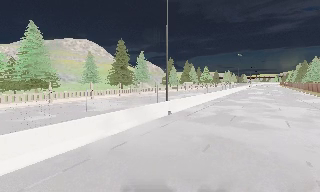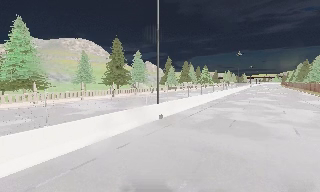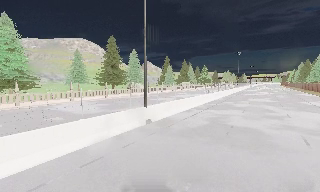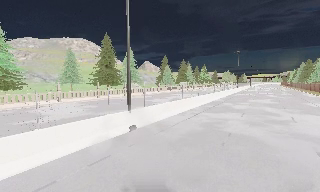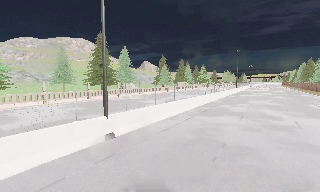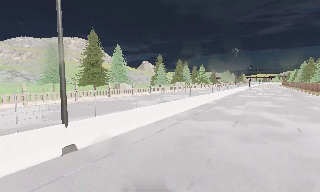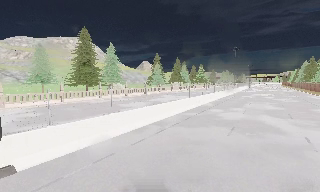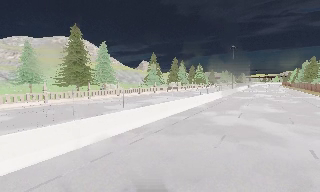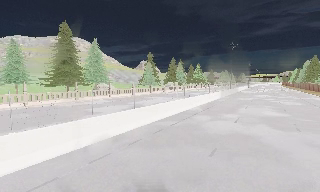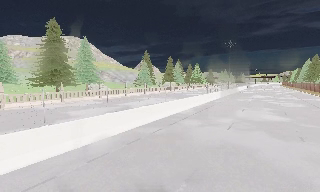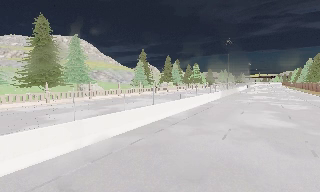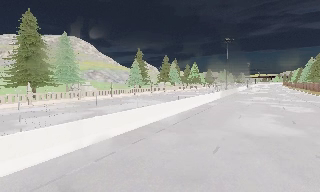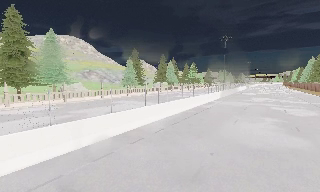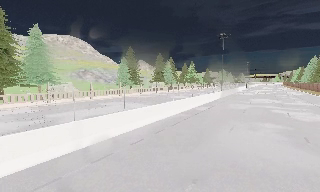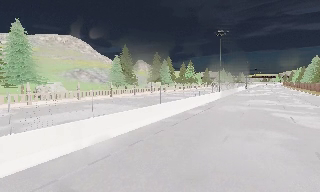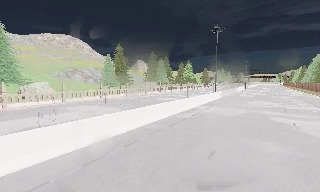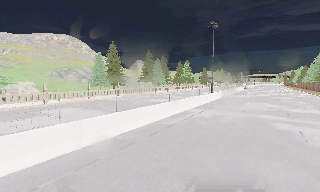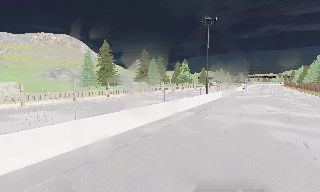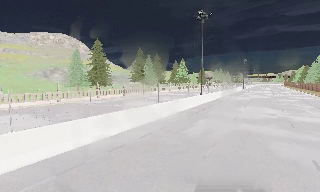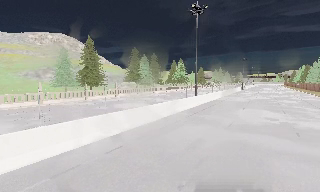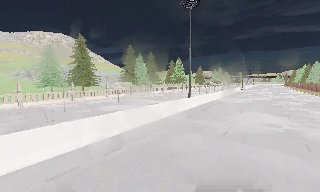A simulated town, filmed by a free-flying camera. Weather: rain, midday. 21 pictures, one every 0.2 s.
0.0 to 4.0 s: The camera travels forward and to its right, about 40 m, so what stands in front looms larger.
The film runs forward here.
